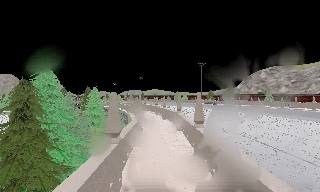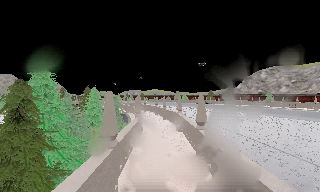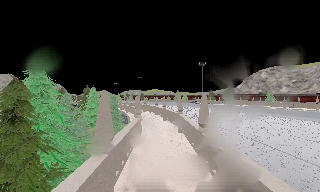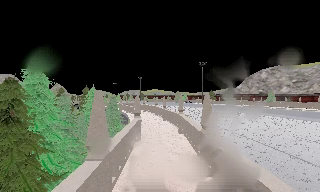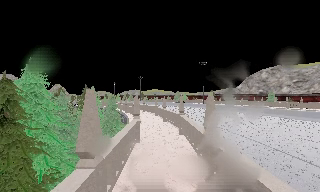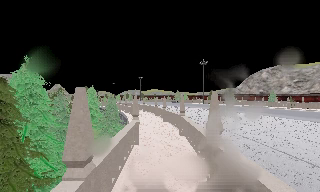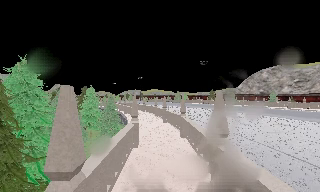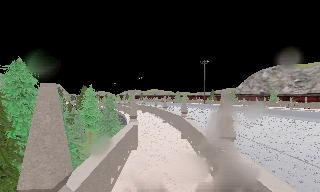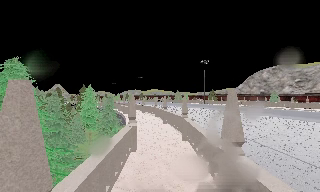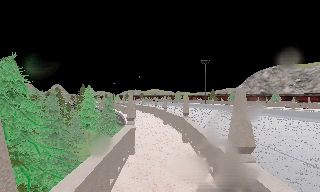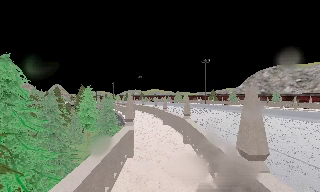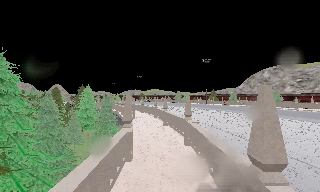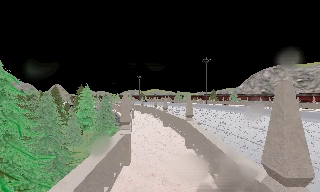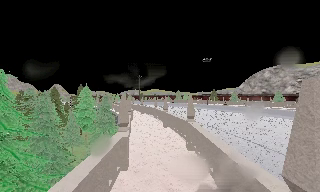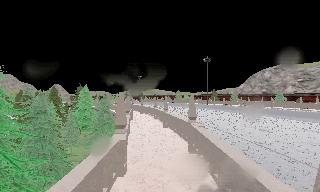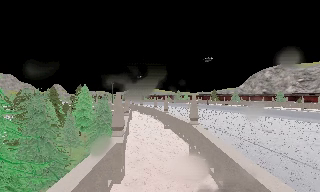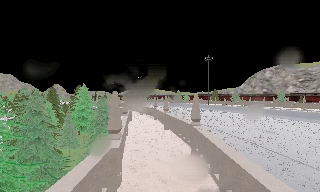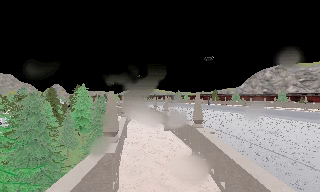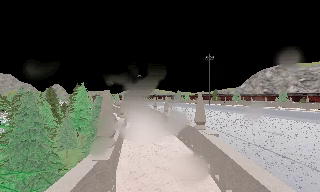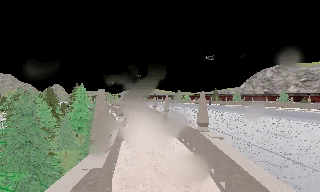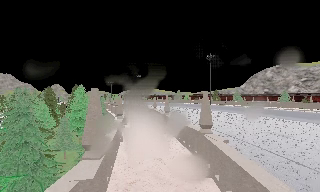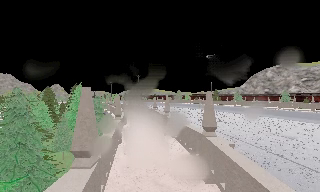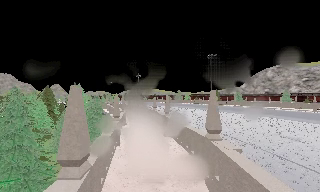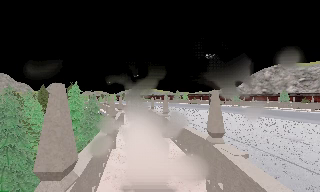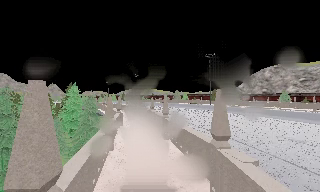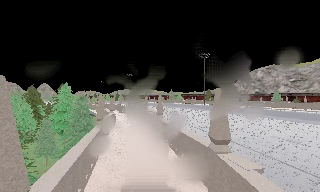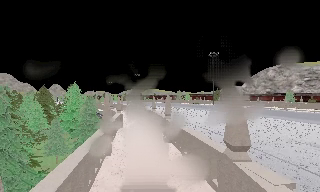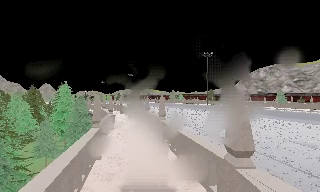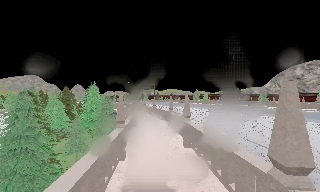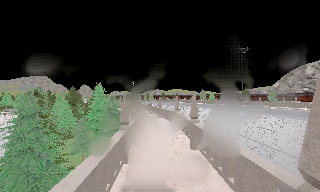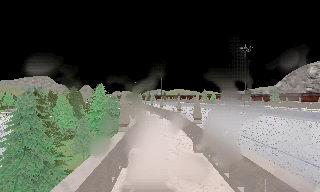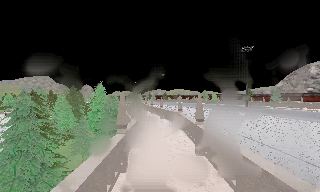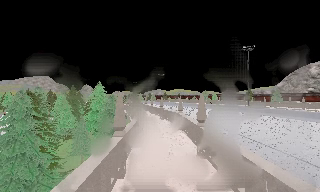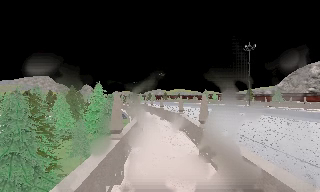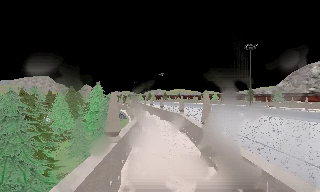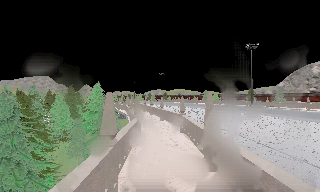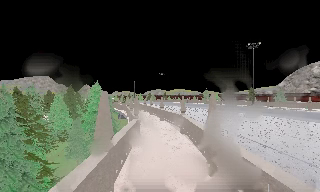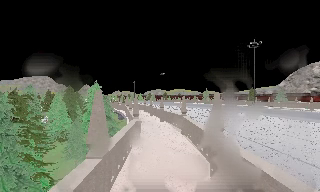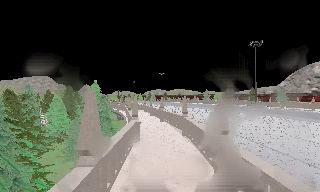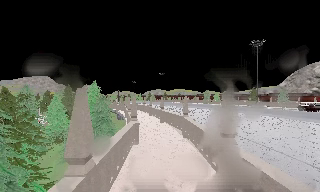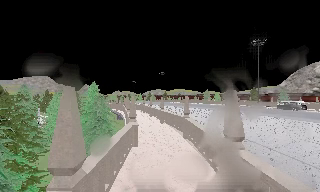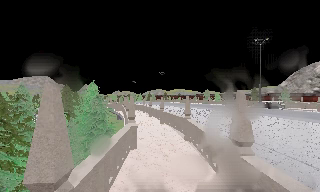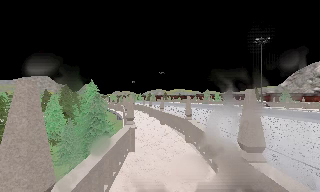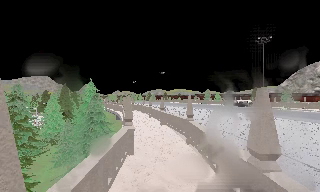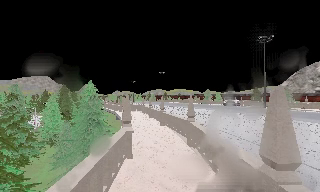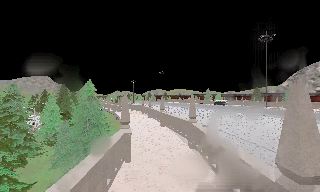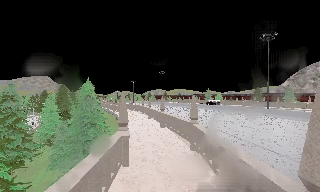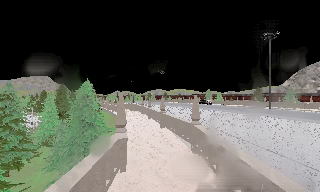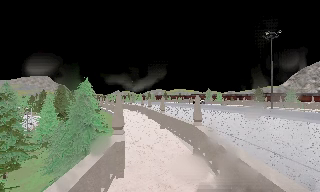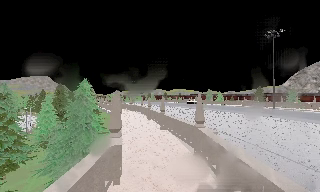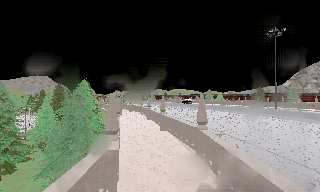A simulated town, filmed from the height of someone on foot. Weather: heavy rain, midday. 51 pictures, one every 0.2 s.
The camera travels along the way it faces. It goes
forward.
0.0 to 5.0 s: The camera travels forward, about 9 m, so what stands in front looms larger.
5.0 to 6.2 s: The camera swings to its left by about 10 degrees, and the scene slides to the right. It travels forward, about 2 m, so what stands in front looms larger.
6.2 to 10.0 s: The camera travels forward, about 7 m, so what stands in front looms larger.
The film runs forward here.
